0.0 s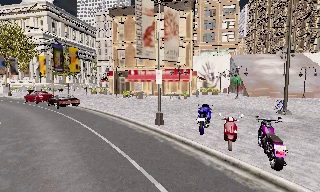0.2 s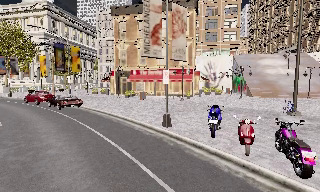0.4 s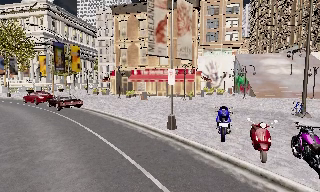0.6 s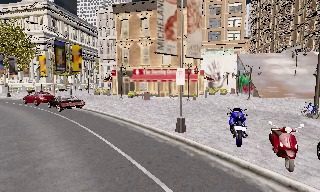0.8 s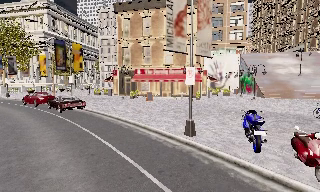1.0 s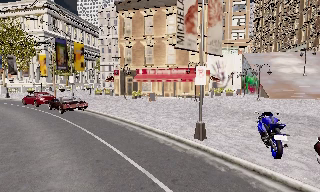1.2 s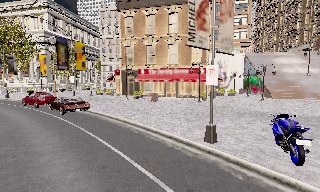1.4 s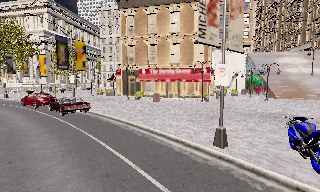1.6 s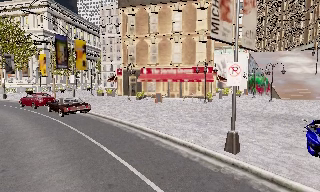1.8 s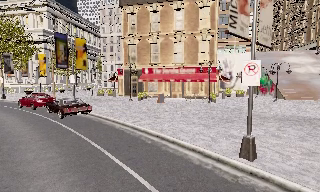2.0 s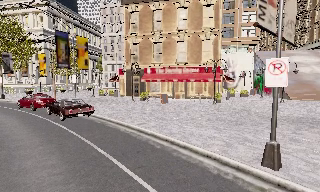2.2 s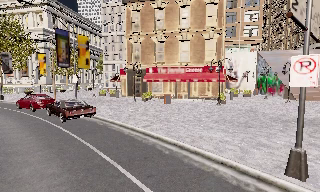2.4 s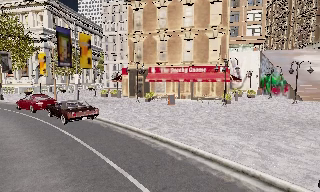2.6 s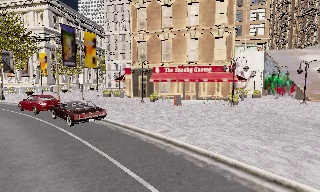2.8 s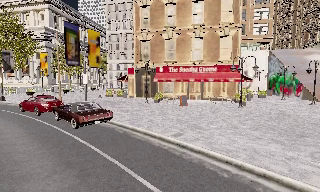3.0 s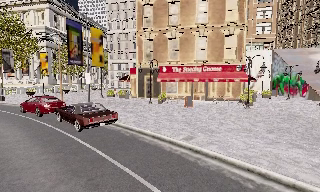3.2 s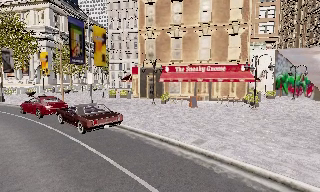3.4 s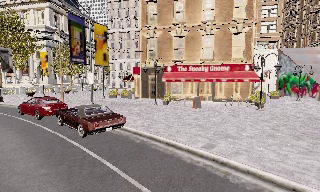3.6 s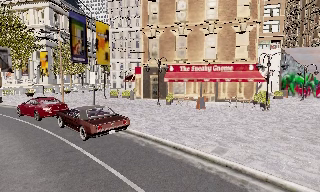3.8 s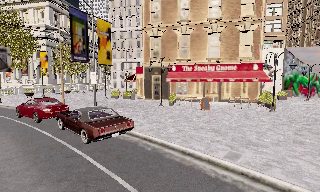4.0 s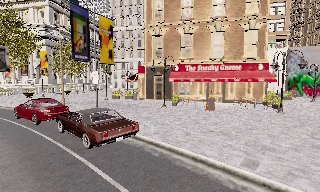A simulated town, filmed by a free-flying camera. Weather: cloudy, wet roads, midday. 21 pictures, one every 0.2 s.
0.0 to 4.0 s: The camera travels forward and to its left, about 11 m, so what stands in front looms larger.
The film runs forward here.
